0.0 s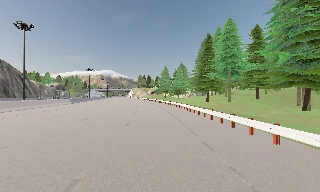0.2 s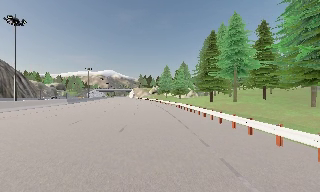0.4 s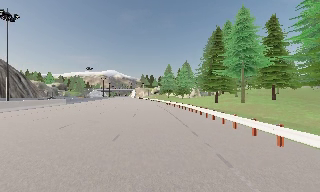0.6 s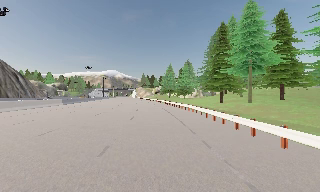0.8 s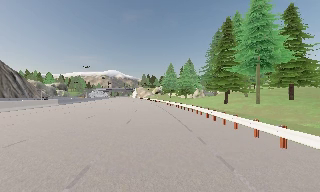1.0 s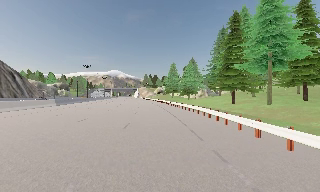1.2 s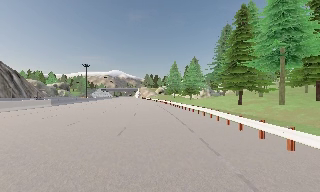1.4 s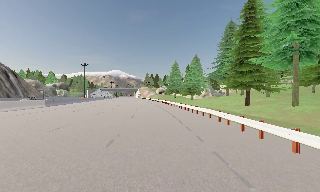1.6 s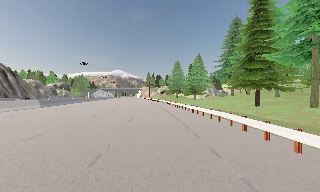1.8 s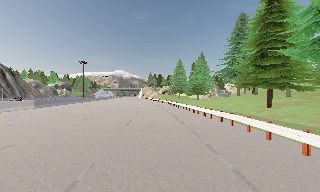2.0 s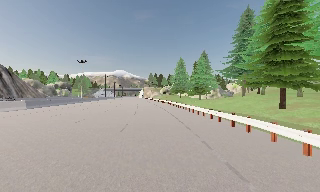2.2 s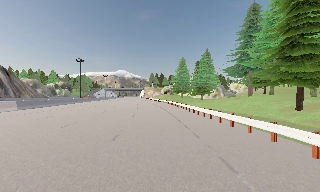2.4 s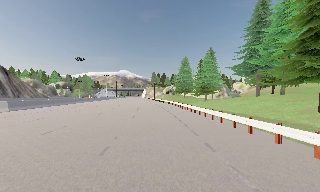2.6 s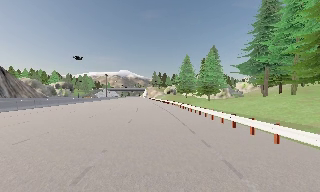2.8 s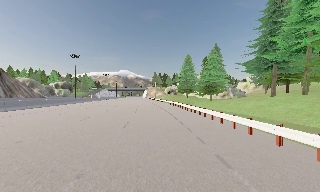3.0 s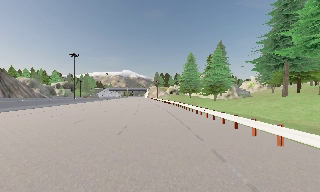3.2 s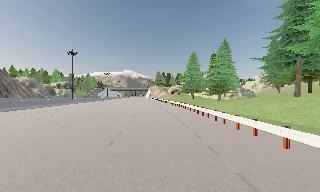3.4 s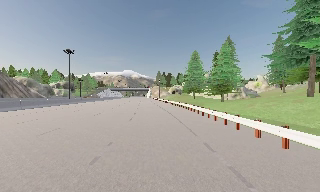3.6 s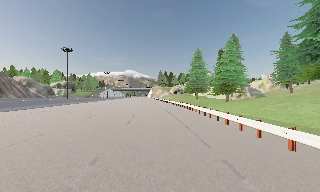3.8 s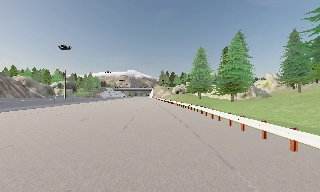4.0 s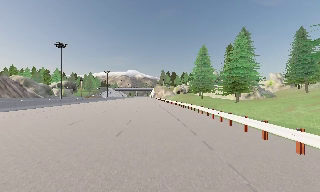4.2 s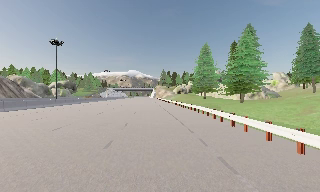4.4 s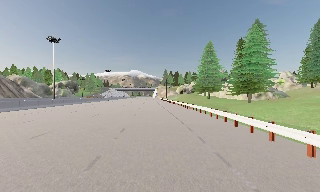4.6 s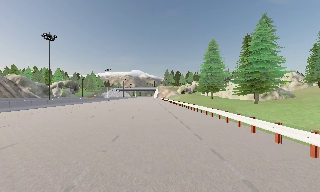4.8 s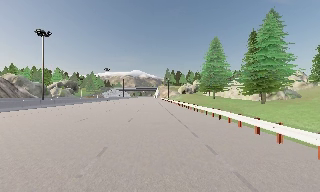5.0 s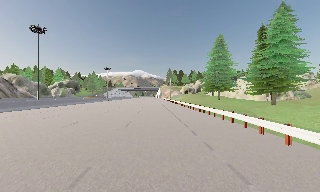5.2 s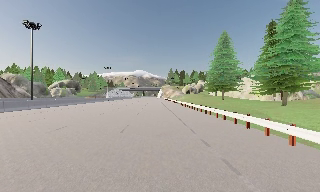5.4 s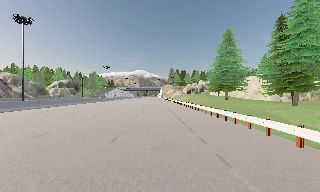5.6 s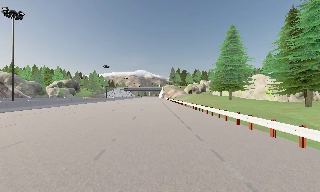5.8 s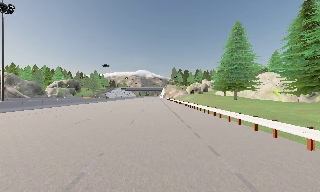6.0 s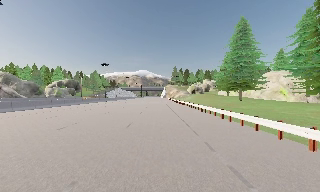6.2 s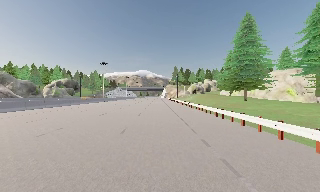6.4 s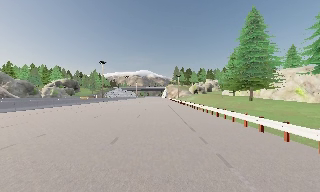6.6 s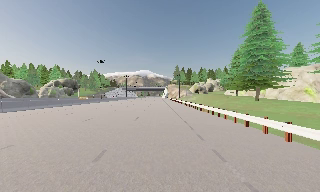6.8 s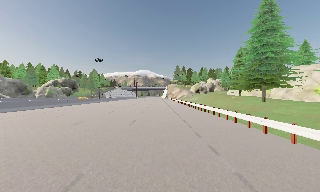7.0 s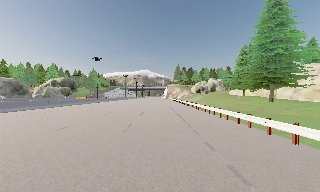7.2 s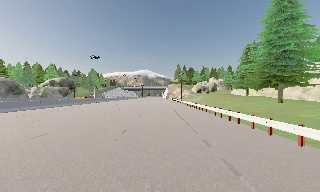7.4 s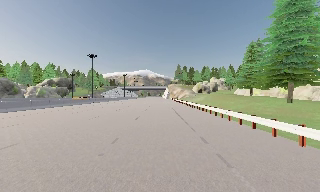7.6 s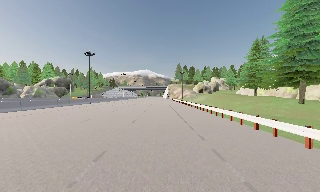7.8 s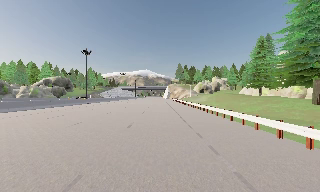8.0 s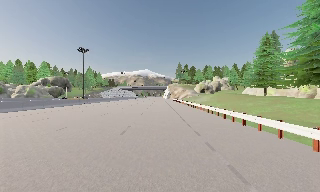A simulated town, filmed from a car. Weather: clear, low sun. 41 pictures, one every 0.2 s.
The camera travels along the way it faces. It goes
forward.
0.0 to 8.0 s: The scene slides to the right, as the camera pans about 15 degrees to its left. It travels forward, about 65 m, so what stands in front looms larger.
The film runs forward here.
